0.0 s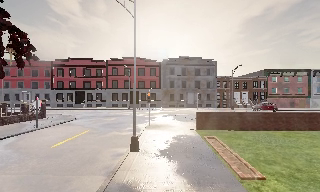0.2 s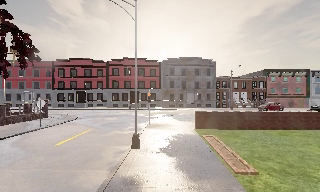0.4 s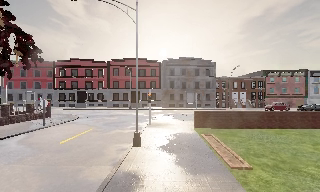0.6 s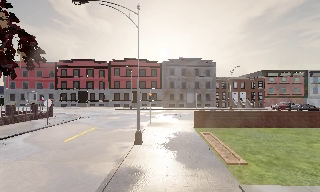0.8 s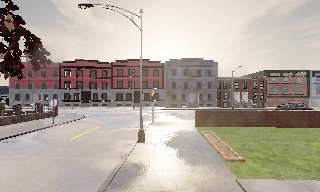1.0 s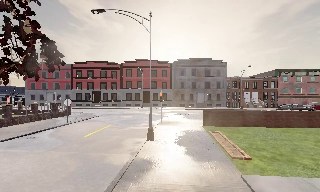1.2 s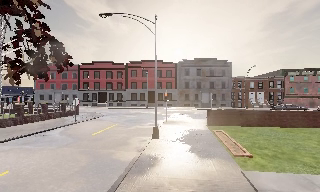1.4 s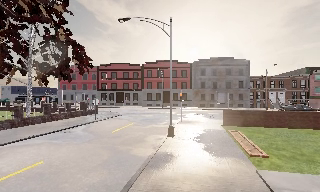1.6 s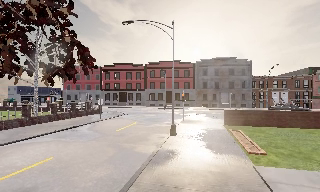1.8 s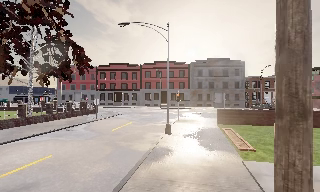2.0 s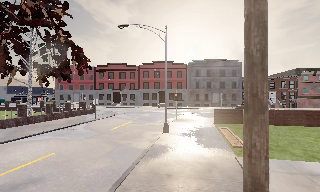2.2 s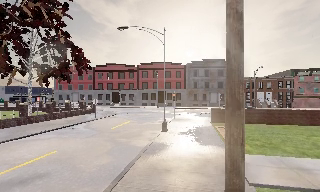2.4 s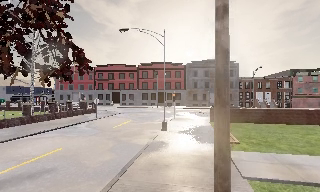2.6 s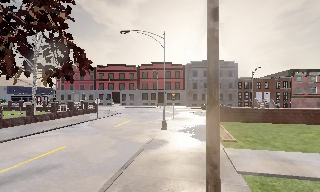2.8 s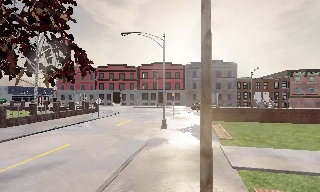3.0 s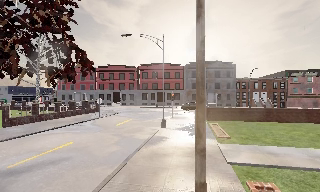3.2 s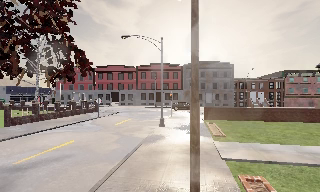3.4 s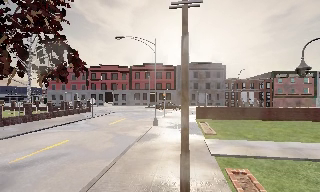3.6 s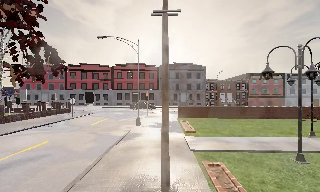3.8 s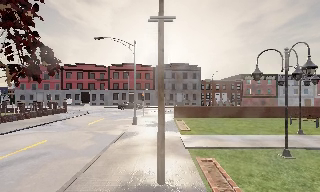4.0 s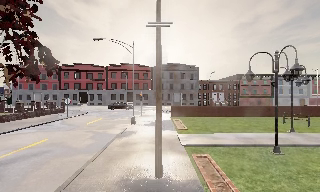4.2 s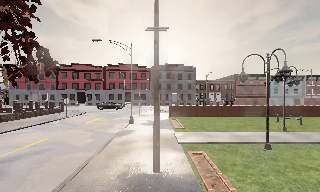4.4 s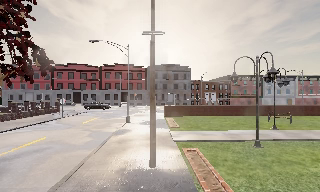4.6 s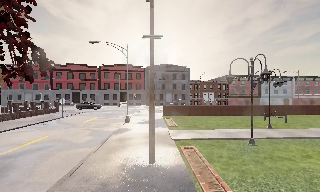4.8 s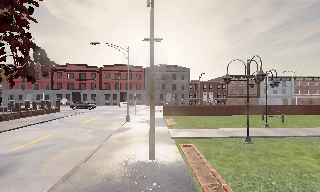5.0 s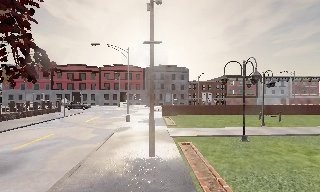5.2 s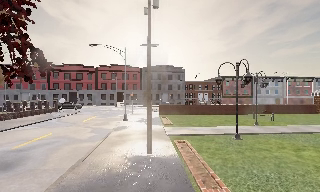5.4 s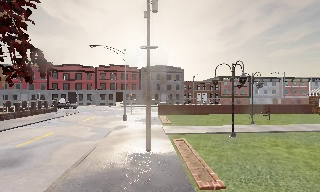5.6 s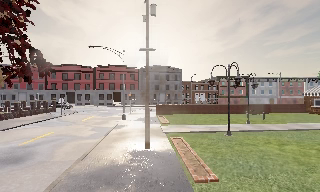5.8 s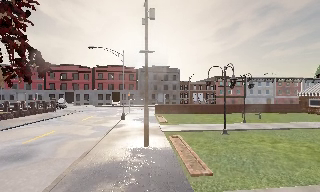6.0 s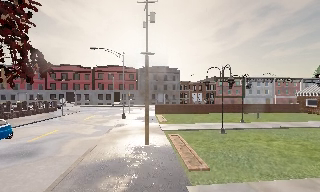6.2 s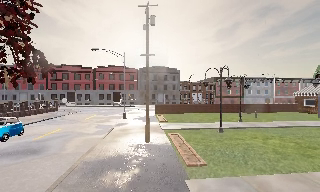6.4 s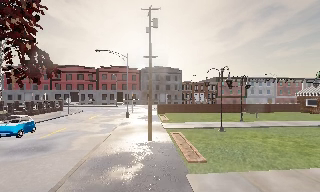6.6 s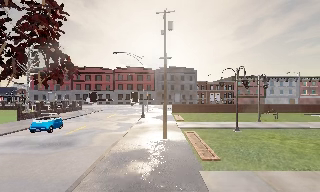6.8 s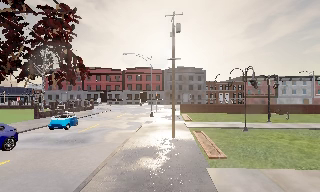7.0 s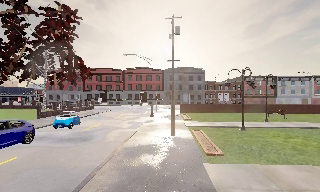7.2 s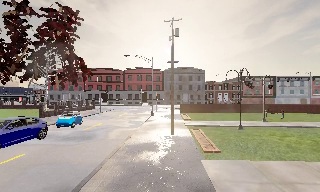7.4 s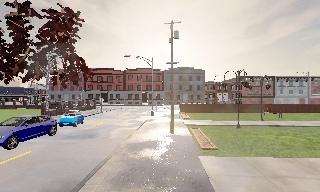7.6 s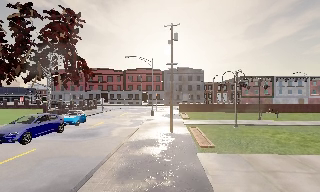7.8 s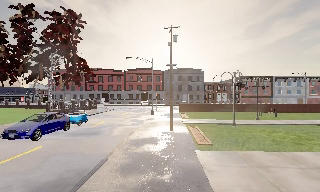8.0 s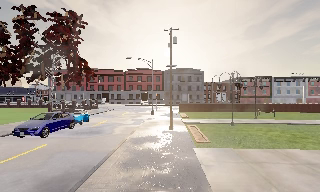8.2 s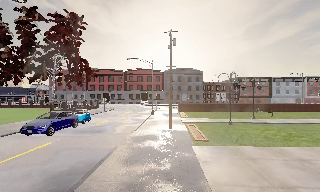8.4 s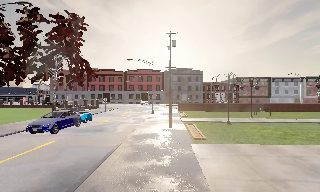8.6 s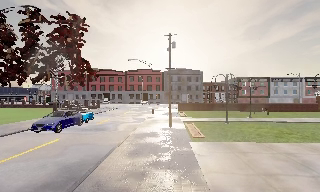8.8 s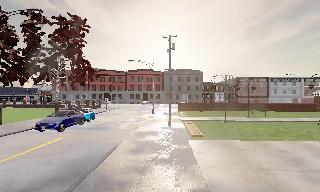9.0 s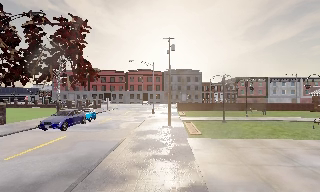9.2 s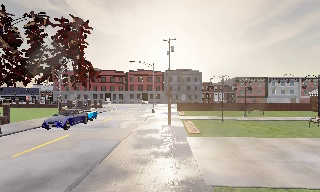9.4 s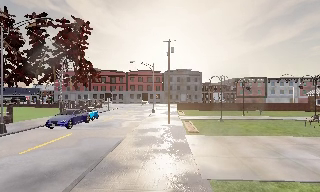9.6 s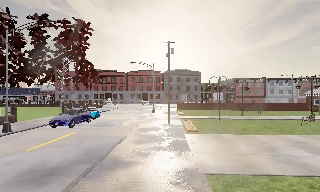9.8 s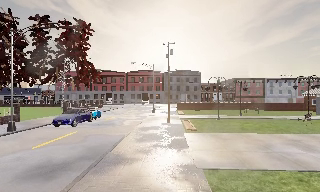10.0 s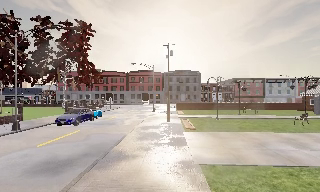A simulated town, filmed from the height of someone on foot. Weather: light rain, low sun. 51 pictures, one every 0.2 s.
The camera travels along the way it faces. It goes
backward.
0.0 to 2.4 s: The camera travels backward, about 4.5 m, so what stands in front gets smaller.
2.4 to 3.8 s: The scene slides to the left, as the camera pans about 10 degrees to its right. It travels backward, about 2.5 m, so what stands in front gets smaller.
3.8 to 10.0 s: The camera travels backward, about 11 m, so what stands in front gets smaller.
The film runs backward here.
